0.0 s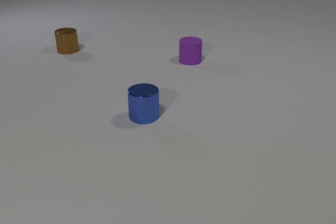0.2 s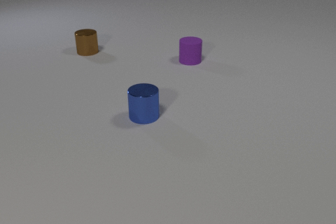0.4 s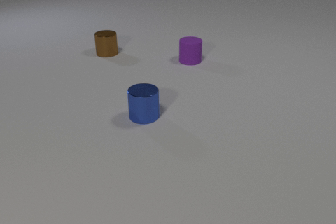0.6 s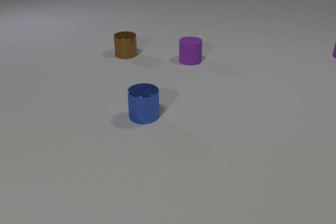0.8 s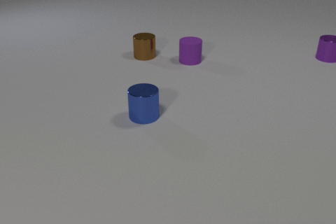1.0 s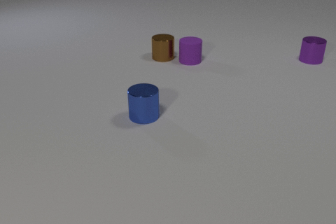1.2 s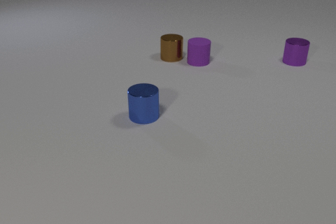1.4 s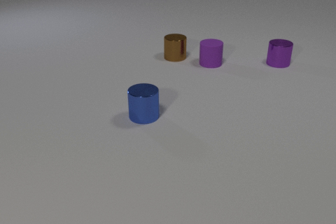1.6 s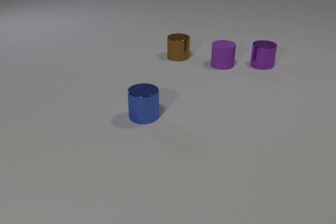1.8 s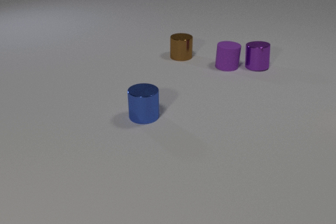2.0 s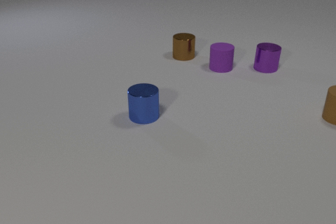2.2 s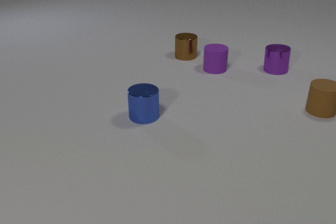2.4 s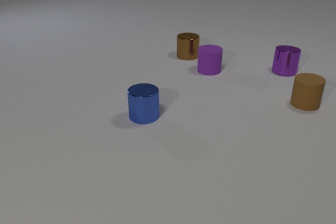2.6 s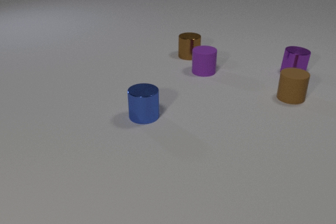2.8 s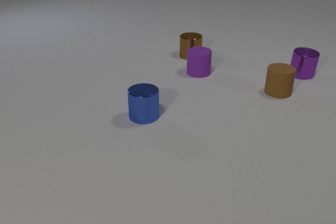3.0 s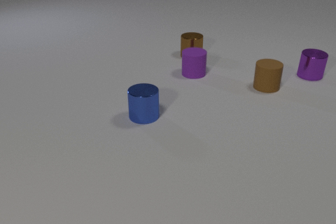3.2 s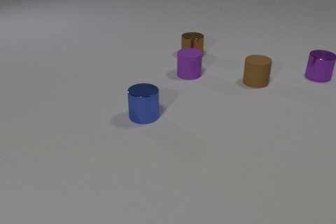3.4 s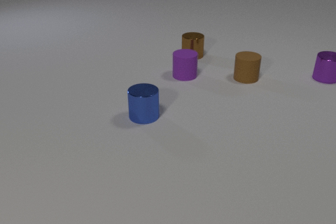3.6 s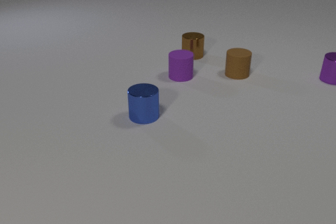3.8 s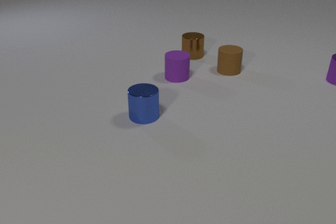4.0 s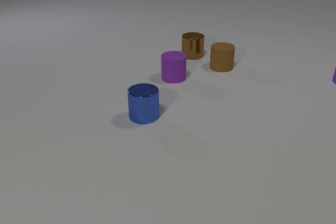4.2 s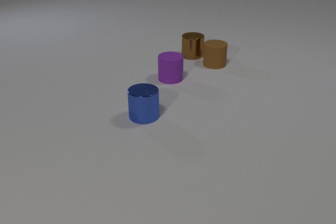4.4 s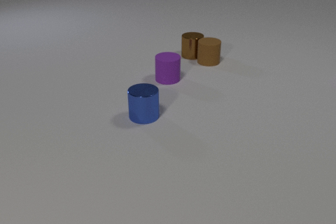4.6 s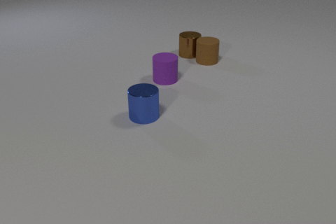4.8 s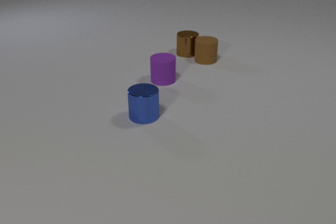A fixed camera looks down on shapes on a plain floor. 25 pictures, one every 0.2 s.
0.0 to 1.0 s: The brown metal cylinder slides to the right. The purple metal cylinder comes in at the right edge, slides to the left and toward the camera.
1.0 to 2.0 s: The brown metal cylinder slides to the right. The purple rubber cylinder slides to the right and toward the camera. The brown rubber cylinder comes in at the right edge, slides to the left. The purple metal cylinder slides to the left and toward the camera. The brown metal cylinder and the purple rubber cylinder collide. The purple rubber cylinder and the purple metal cylinder collide.
2.0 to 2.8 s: The brown metal cylinder slides to the right. The purple rubber cylinder slides to the left and toward the camera. The brown rubber cylinder slides to the left and away from the camera. The purple metal cylinder slides to the right.
2.8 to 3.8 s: The purple rubber cylinder slides to the left and toward the camera. The brown rubber cylinder slides to the left and away from the camera. The purple metal cylinder slides to the right.
3.8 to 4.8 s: The brown metal cylinder slides away from the camera and to the left. The purple rubber cylinder slides to the left and toward the camera. The brown rubber cylinder slides away from the camera and to the left. The purple metal cylinder slides to the right, leaves at the right edge. The brown metal cylinder and the brown rubber cylinder collide.
Are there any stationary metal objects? yes.
How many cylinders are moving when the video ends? 3.
How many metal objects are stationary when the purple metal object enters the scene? 1.
